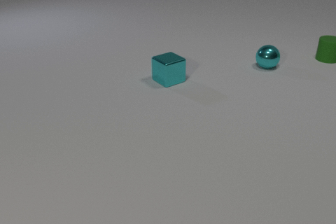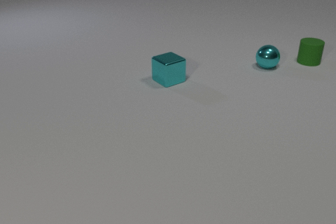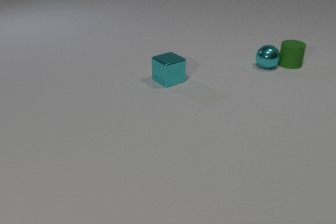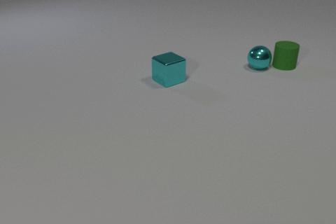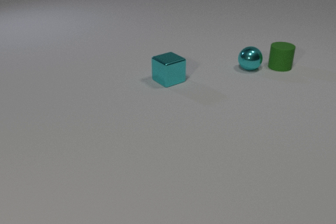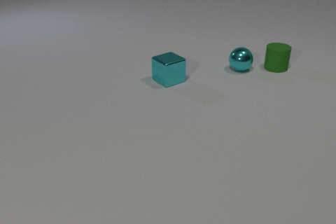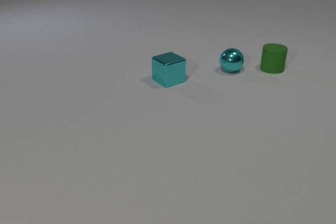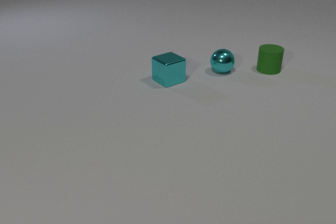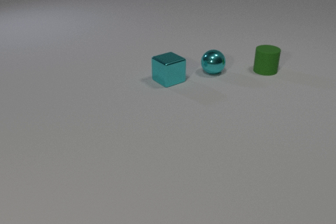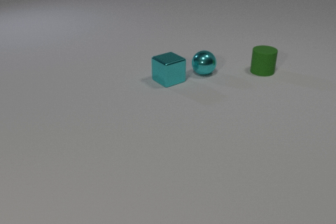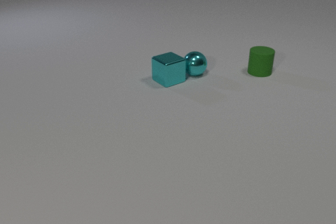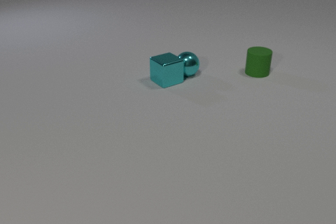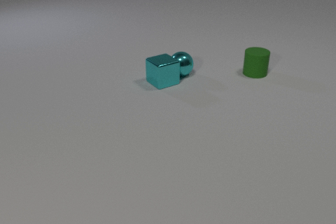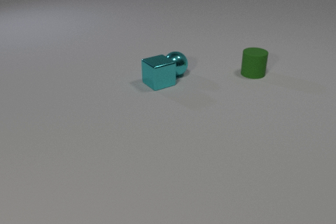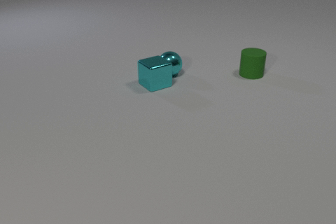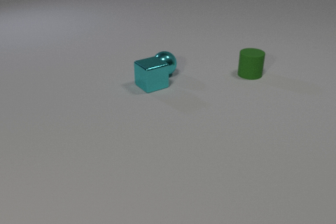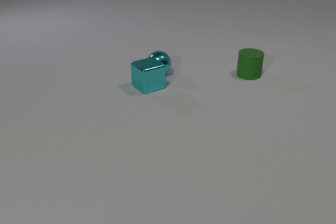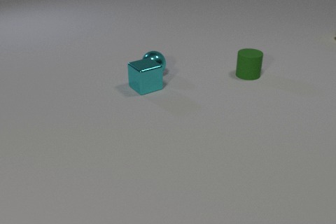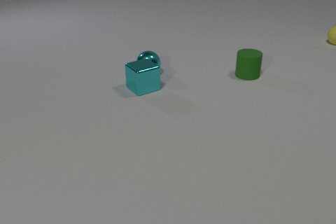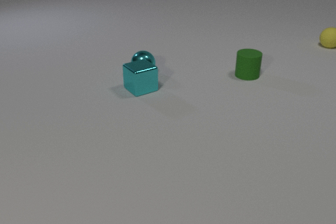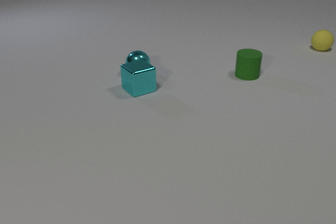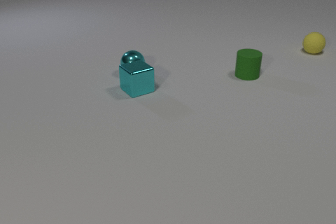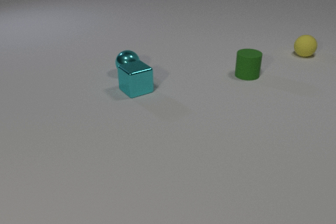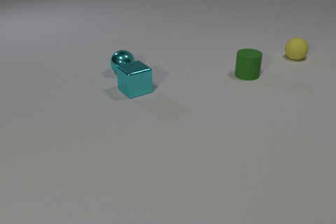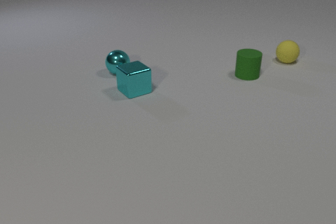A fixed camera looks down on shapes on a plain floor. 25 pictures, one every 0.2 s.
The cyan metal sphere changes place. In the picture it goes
to the left.
0.0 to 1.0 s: The green rubber cylinder slides to the left and toward the camera. The cyan metal sphere rolls to the left and toward the camera. The green rubber cylinder and the cyan metal sphere collide.
1.0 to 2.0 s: The green rubber cylinder slides to the left and toward the camera. The cyan metal sphere rolls to the left.
2.0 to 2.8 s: The green rubber cylinder slides to the left and toward the camera. The cyan metal sphere rolls to the left. The cyan metal cube slides to the left and toward the camera. The cyan metal sphere and the cyan metal cube collide.
2.8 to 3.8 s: The cyan metal sphere rolls to the left. The cyan metal cube slides to the left and toward the camera. The yellow rubber sphere comes in at the right edge, rolls toward the camera and to the left.
3.8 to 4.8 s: The cyan metal sphere rolls to the left. The cyan metal cube slides to the left. The yellow rubber sphere rolls toward the camera and to the left.
What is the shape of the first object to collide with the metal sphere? cylinder.
What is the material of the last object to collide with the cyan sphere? metal.
How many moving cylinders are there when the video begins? 1.
